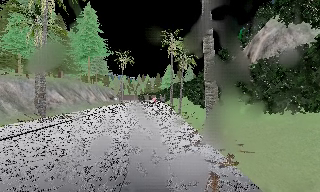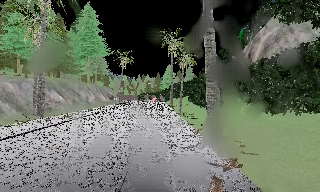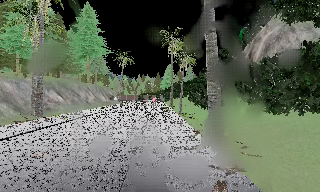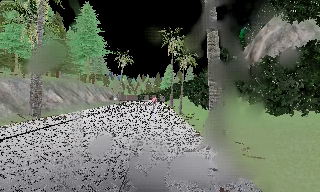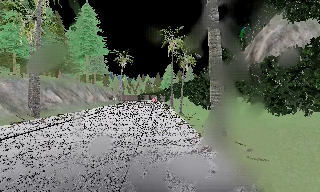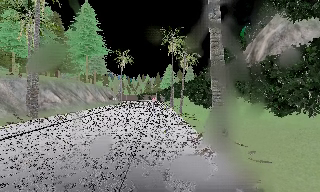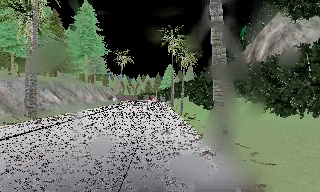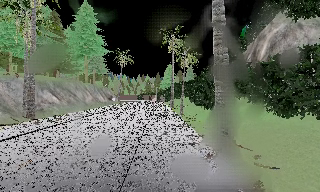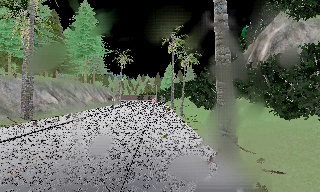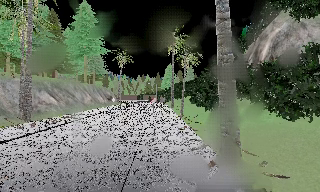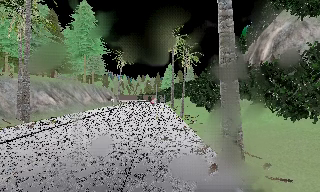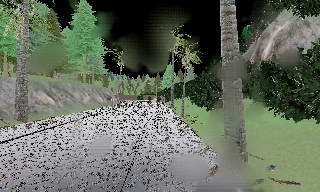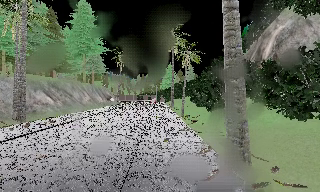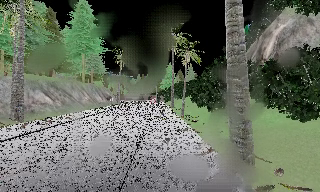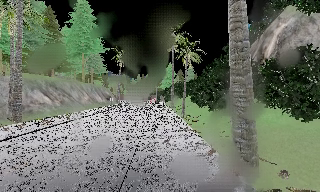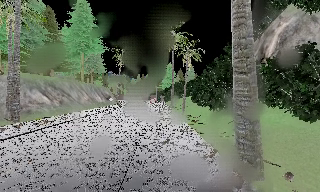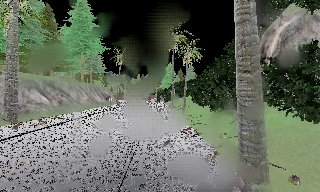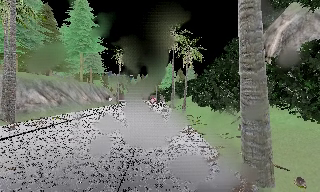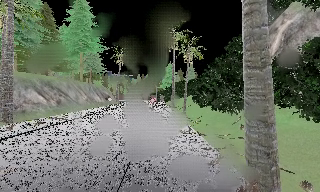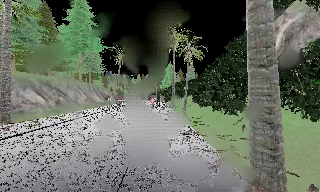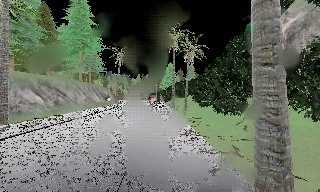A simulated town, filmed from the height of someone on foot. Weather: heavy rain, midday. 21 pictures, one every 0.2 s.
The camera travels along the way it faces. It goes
forward.
0.0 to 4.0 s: The camera travels forward, about 5 m, so what stands in front looms larger.
The film runs forward here.
